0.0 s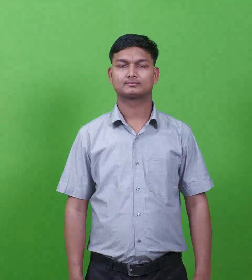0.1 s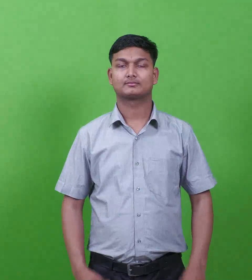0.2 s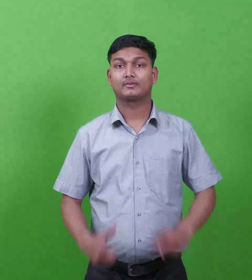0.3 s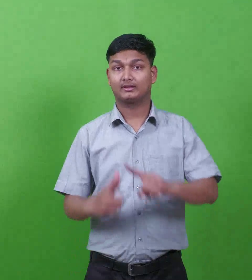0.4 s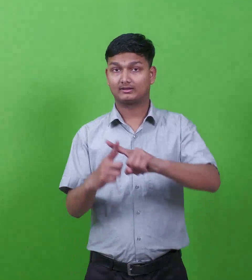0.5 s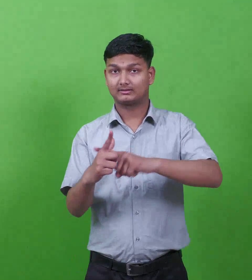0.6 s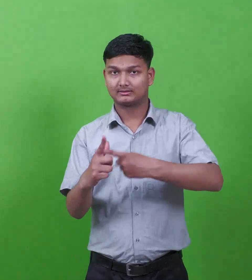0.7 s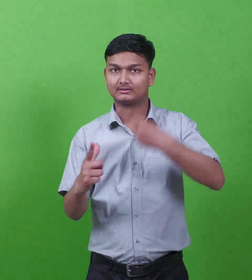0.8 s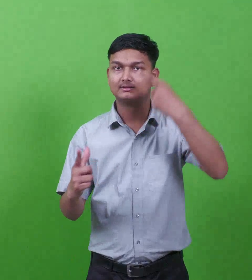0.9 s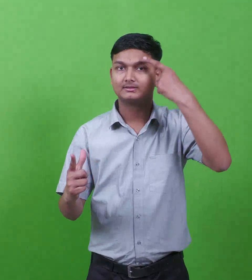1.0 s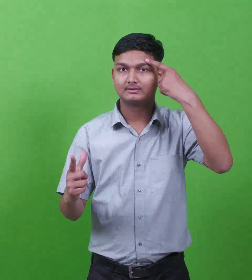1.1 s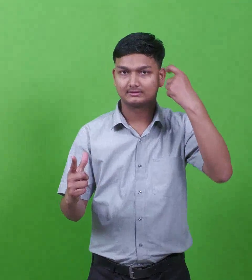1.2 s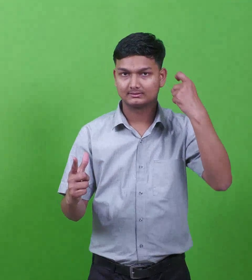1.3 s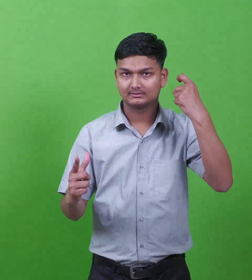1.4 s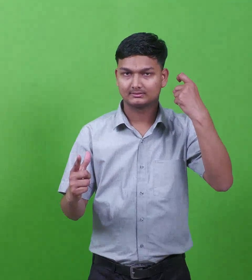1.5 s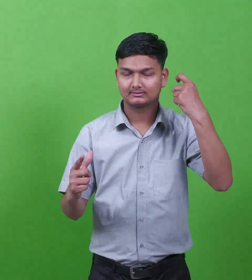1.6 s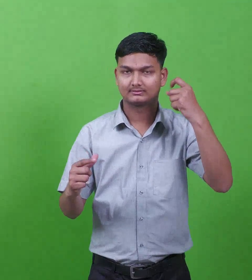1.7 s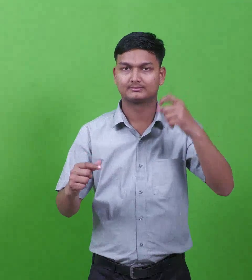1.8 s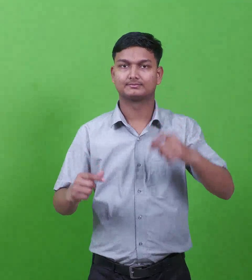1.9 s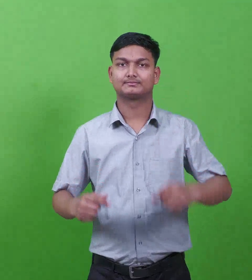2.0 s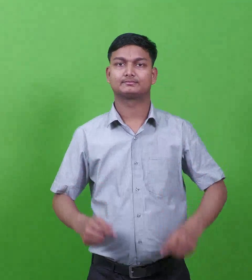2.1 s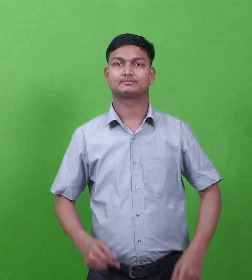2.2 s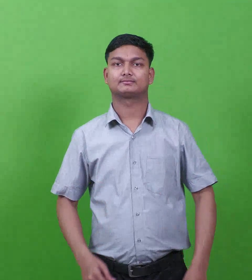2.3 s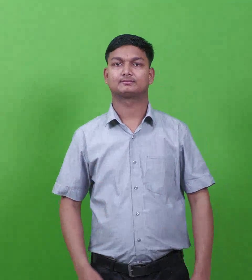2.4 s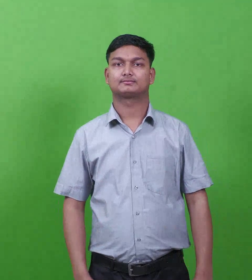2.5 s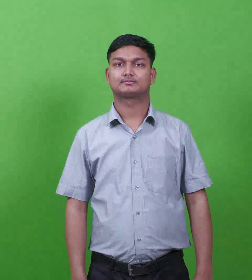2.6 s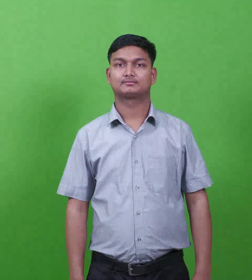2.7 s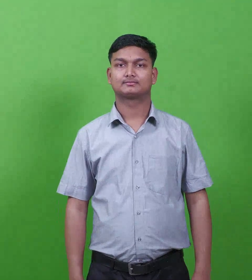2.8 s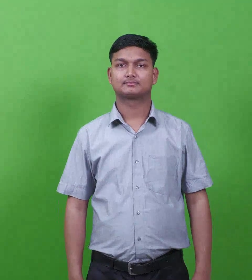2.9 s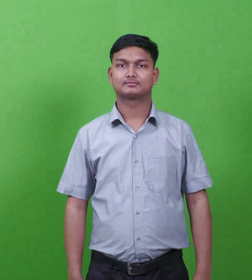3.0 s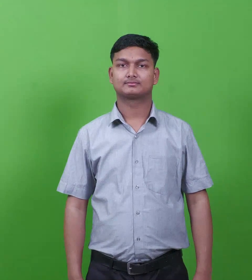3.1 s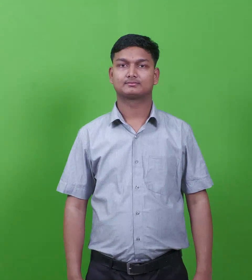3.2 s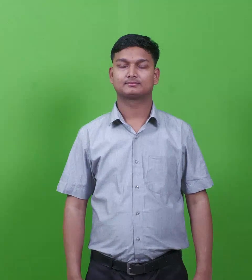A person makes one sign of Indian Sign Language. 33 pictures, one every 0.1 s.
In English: joses,joseph
